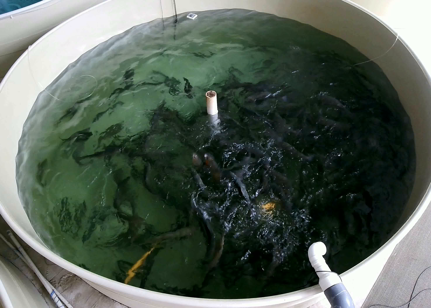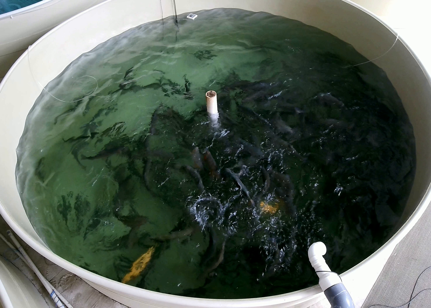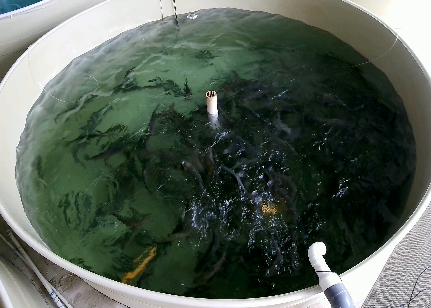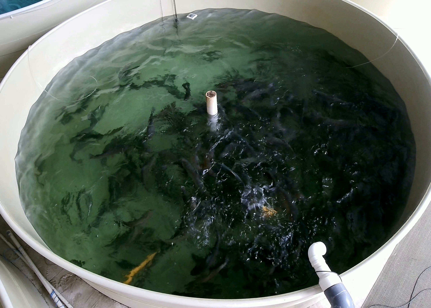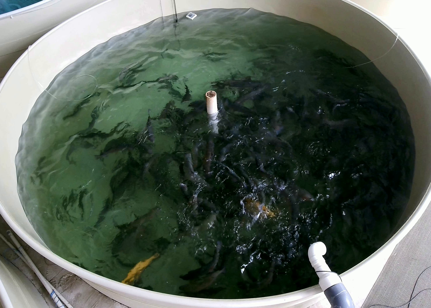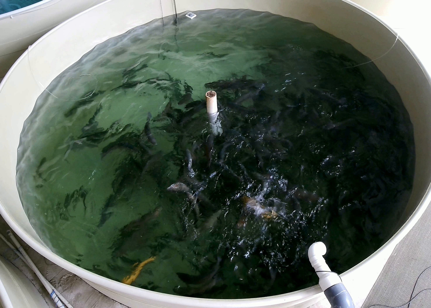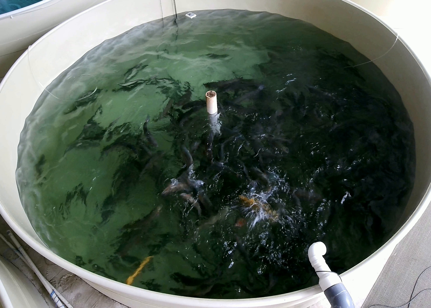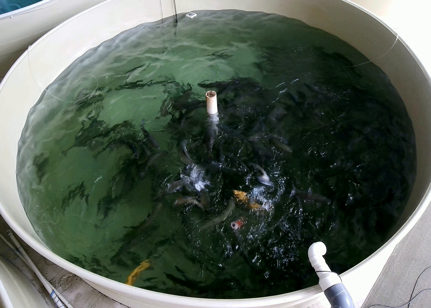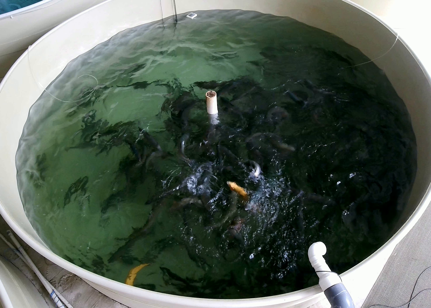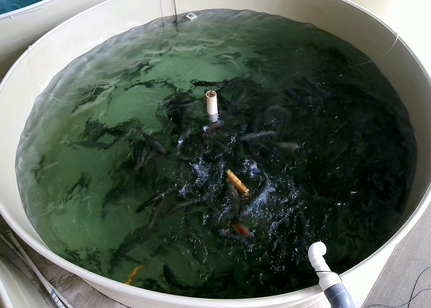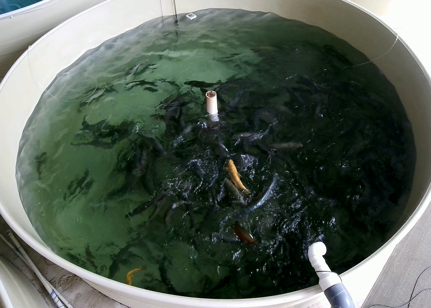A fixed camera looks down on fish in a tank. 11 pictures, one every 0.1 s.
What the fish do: Strong feeding.
